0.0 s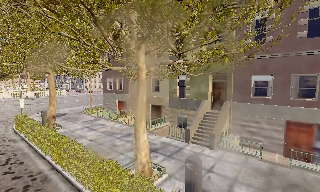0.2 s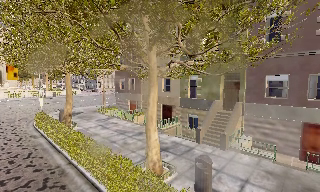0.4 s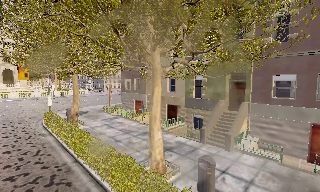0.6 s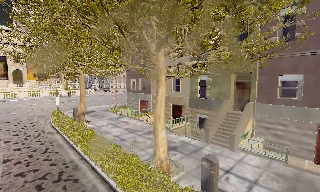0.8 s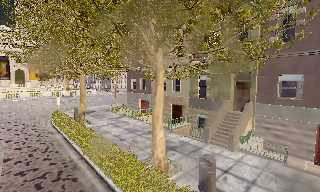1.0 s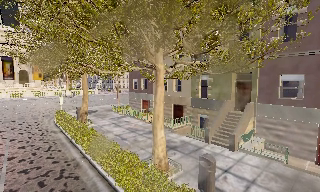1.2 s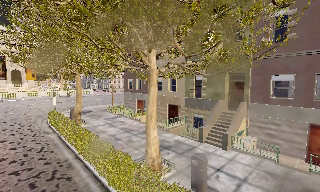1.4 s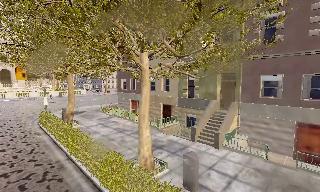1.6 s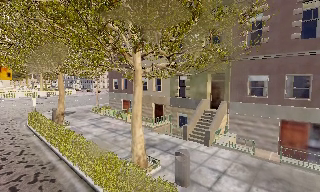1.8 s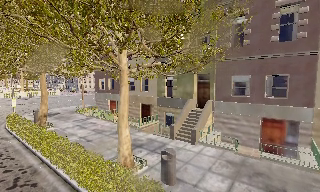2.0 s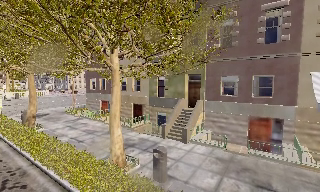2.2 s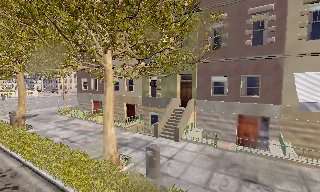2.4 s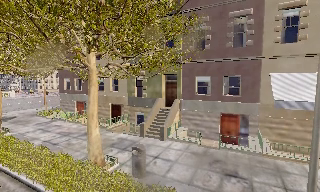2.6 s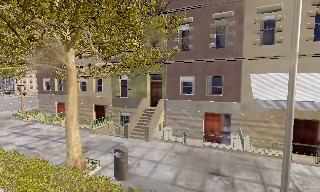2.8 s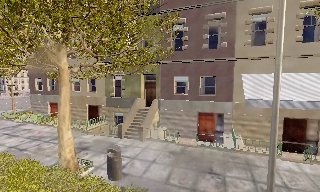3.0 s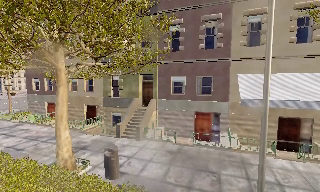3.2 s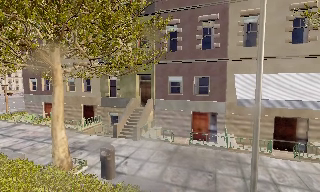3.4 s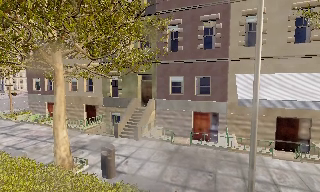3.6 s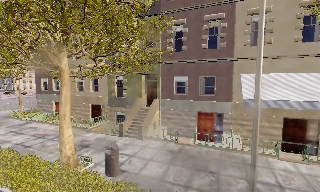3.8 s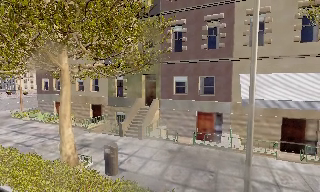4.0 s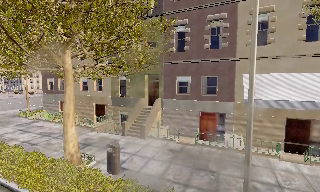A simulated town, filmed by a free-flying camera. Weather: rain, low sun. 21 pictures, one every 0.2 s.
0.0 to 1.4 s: The camera travels to its right, about 0.5 m.
1.4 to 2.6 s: The scene slides to the left, as the camera pans about 20 degrees to its right. It travels backward, about 0.5 m, so what stands in front gets smaller.
2.6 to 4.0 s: The camera travels to its right, about 0.5 m.
The film runs backward here.
